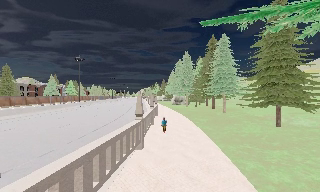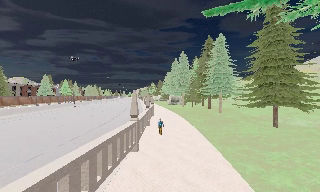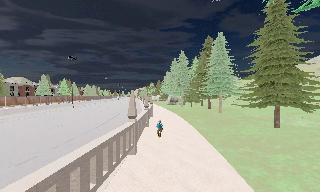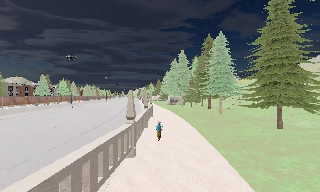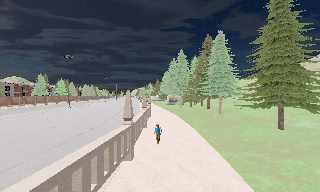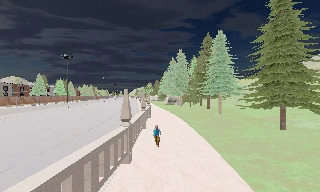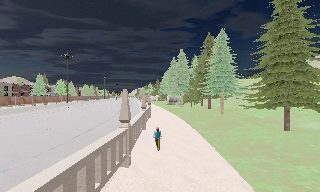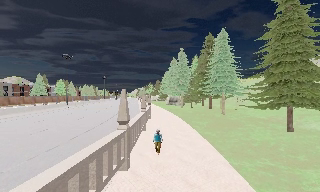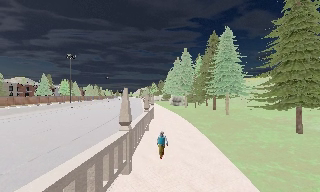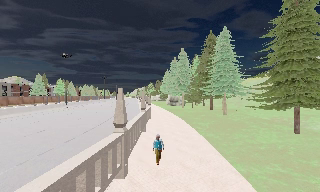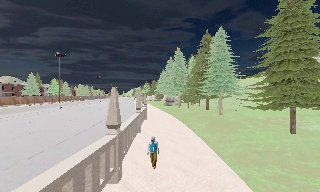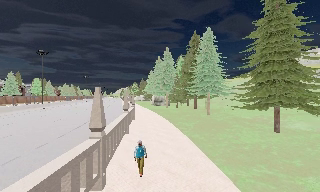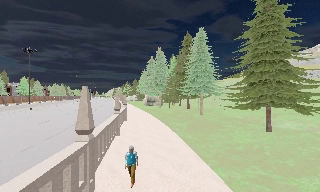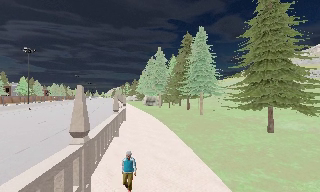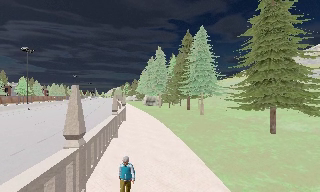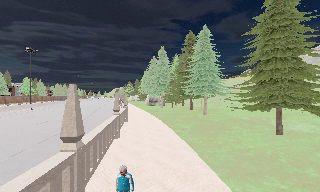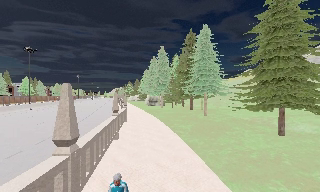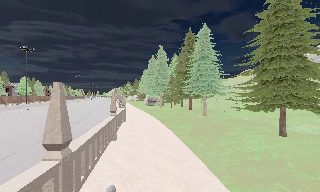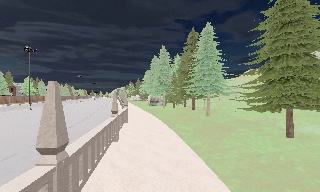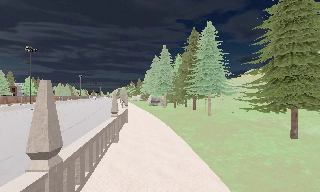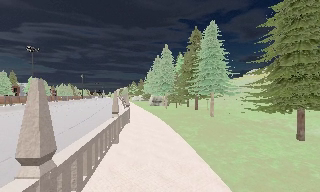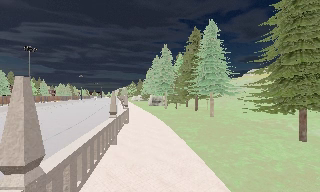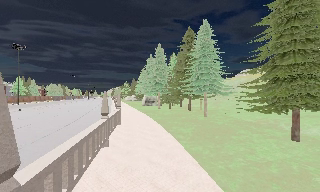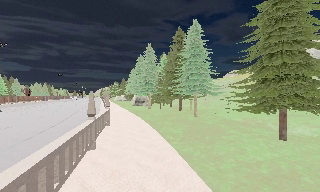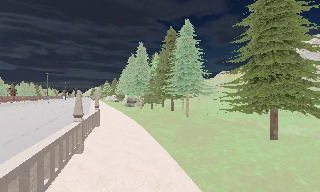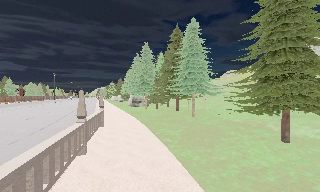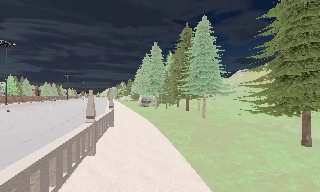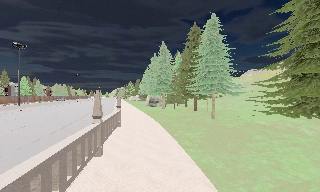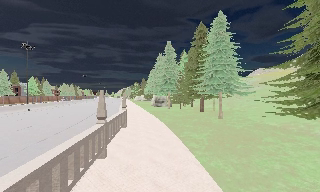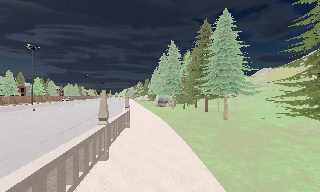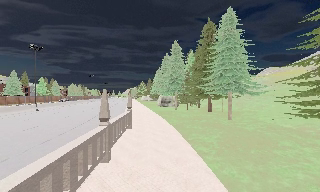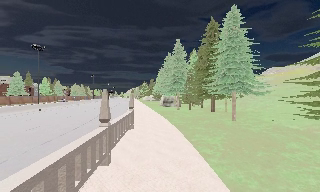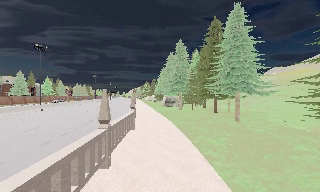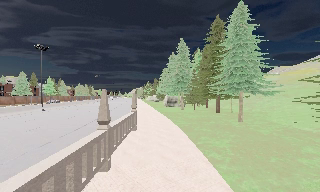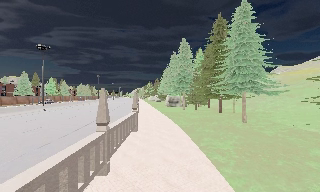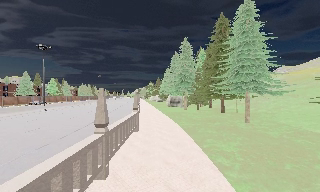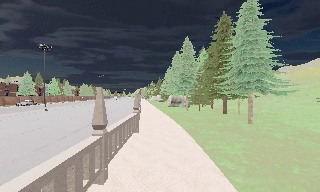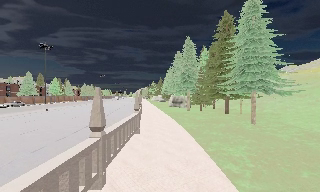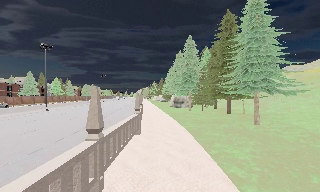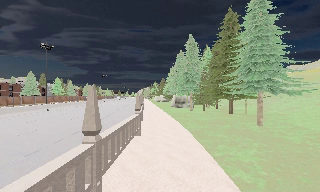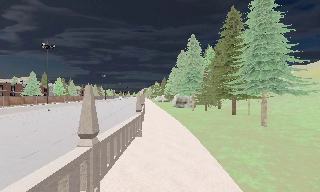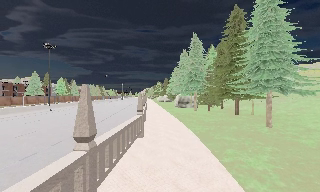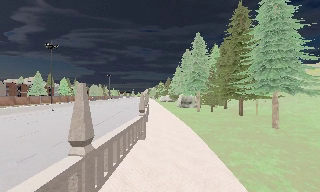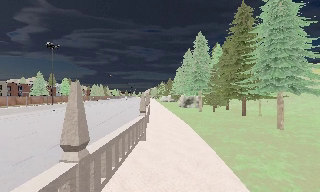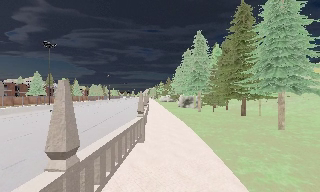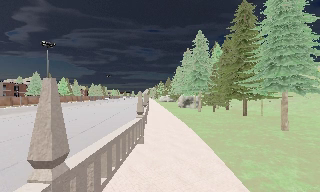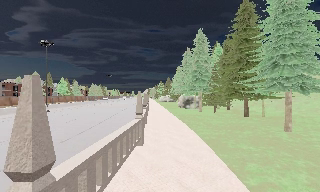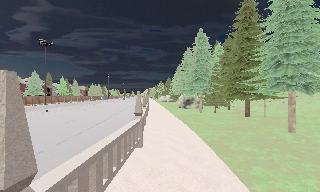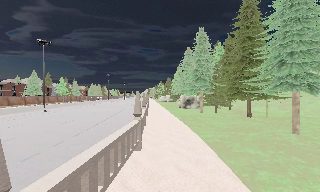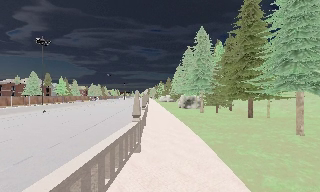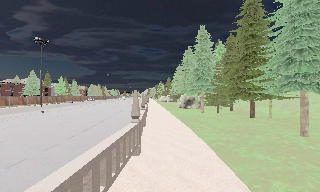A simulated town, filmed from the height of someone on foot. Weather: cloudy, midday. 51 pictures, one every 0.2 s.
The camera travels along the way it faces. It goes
forward.
0.0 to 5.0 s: The camera pans to its right, which is clockwise from overhead, by about 15 degrees. It travels forward, about 6 m, so what stands in front looms larger.
5.0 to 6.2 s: The camera pans to its left, which is counterclockwise from overhead, by about 10 degrees. It travels forward, about 1.5 m, so what stands in front looms larger.
6.2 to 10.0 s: The camera travels forward, about 5 m, so what stands in front looms larger.
The film runs forward here.
